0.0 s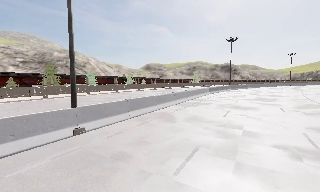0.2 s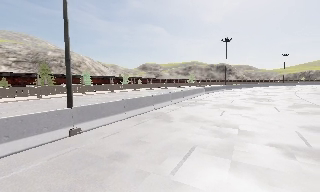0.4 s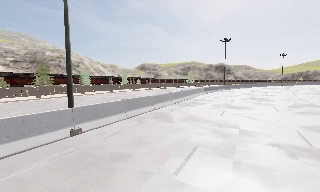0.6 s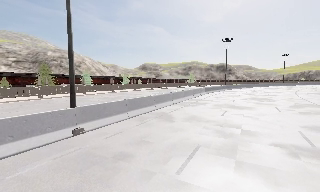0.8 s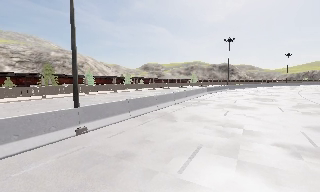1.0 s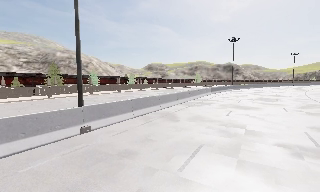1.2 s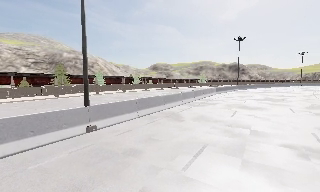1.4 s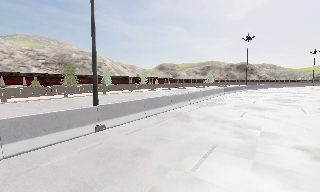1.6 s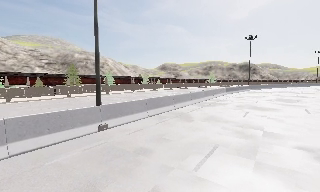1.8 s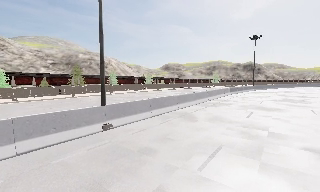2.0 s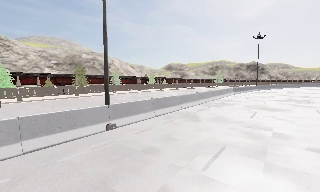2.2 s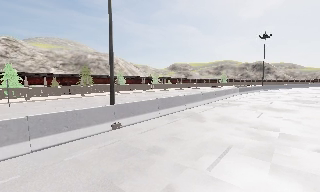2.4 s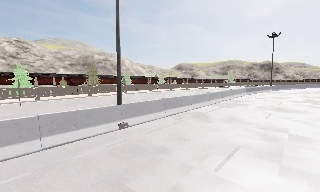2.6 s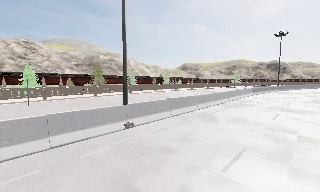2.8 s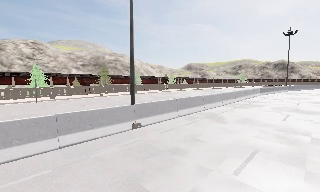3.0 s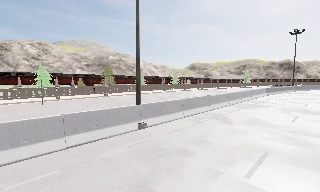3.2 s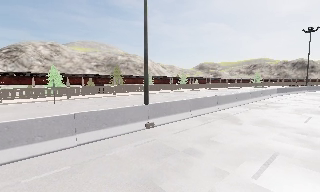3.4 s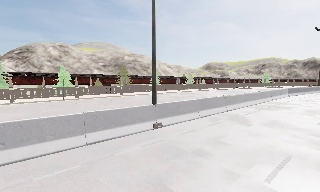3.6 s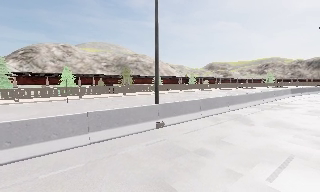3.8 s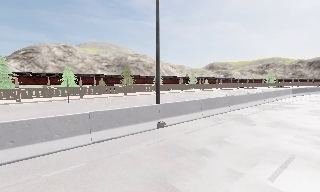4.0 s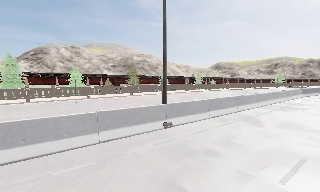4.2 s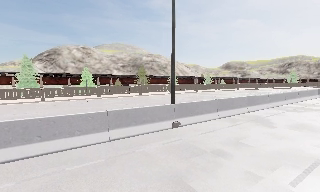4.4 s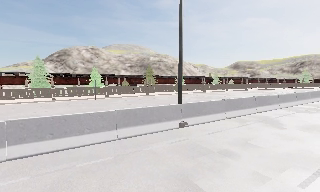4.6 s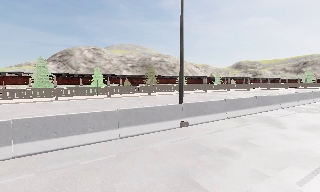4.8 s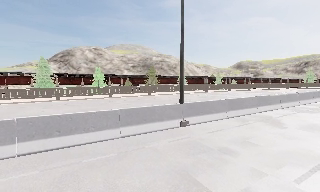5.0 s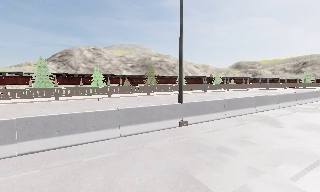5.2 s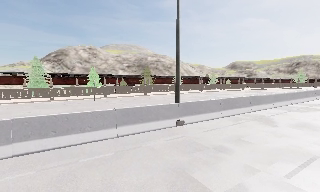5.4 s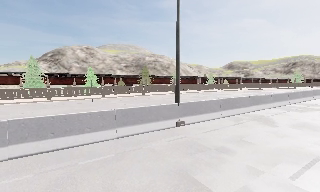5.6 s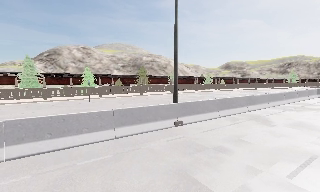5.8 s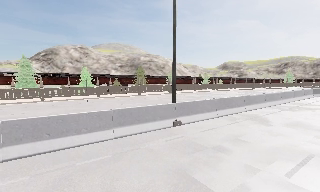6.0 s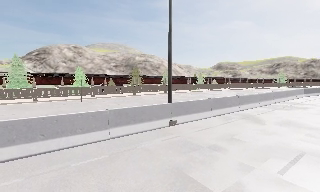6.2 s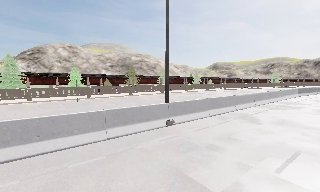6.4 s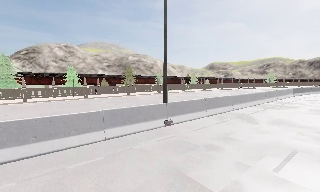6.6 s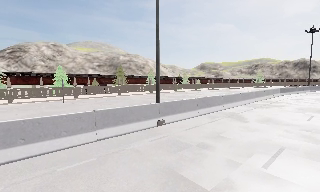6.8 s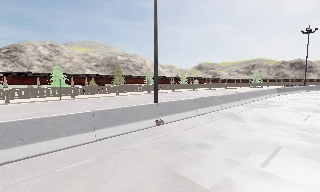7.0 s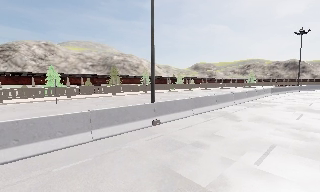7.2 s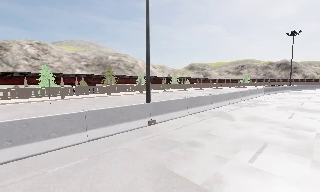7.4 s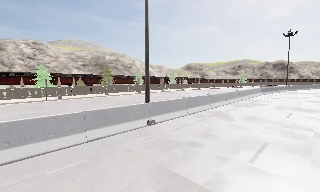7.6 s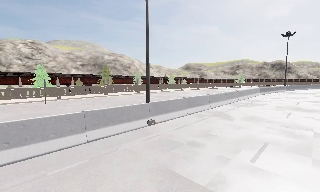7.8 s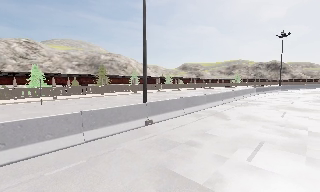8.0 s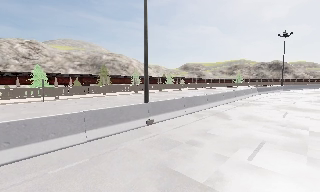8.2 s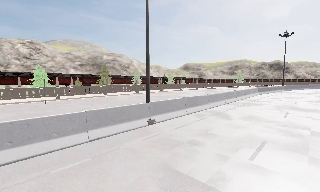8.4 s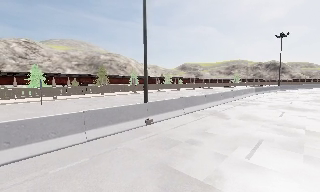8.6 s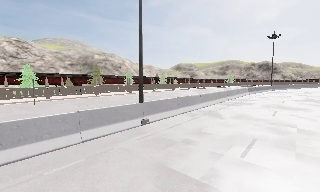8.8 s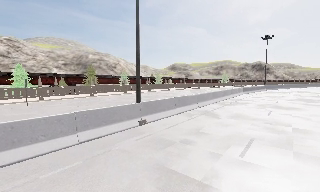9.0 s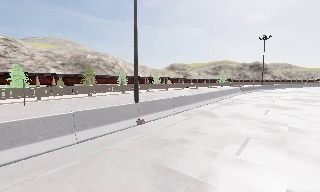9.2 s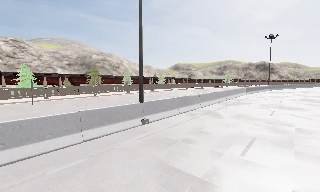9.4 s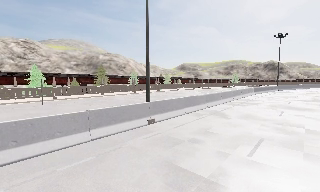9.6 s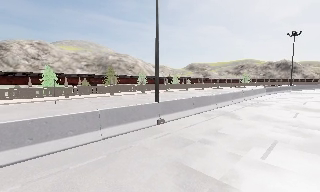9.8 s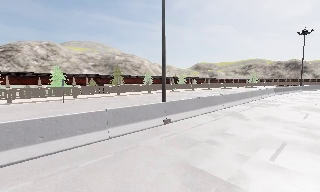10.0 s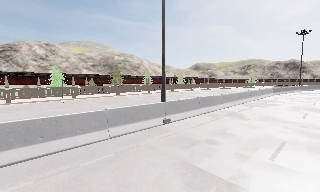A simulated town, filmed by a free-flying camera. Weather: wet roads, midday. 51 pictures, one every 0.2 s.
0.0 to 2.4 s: The camera swings to its left by about 10 degrees, and the scene slides to the right.
2.4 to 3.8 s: The camera swings to its left by about 10 degrees, and the scene slides to the right.
3.8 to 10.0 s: The camera travels to its left and backward, about 1.5 m.
The film runs backward here.
